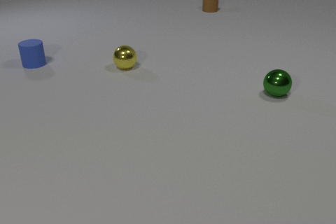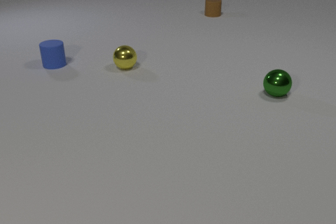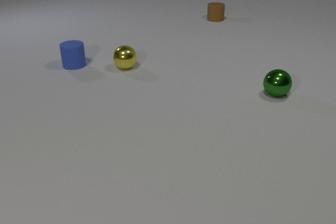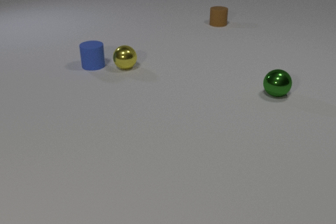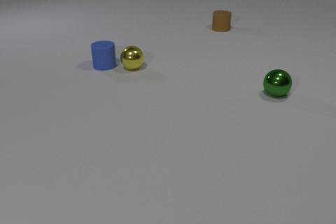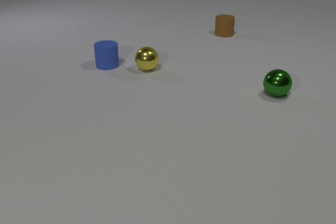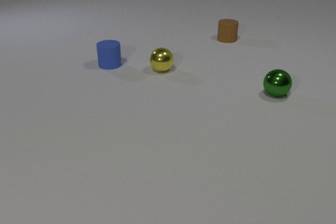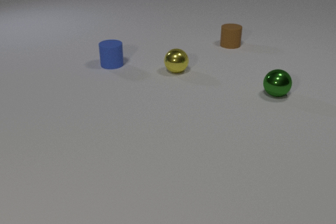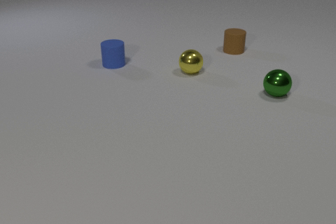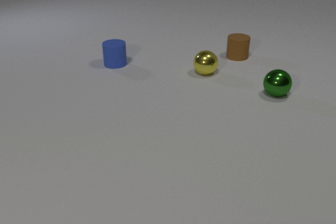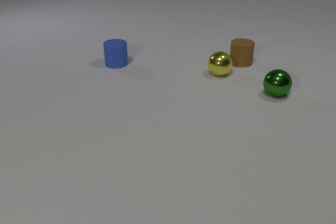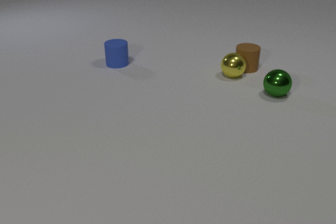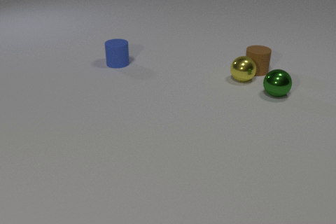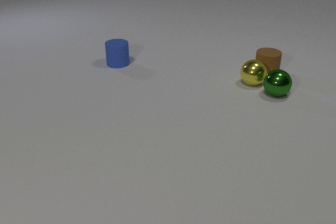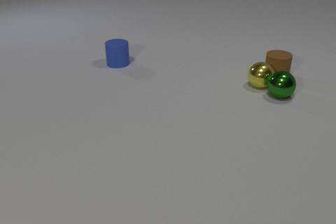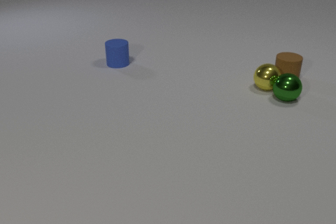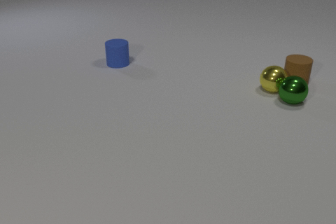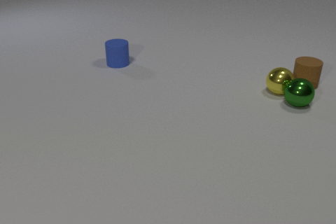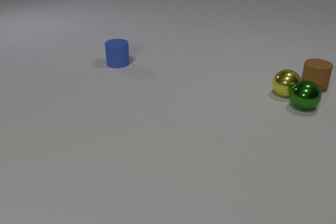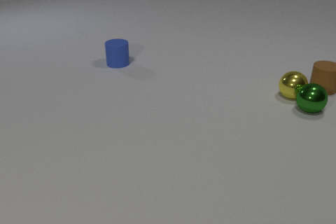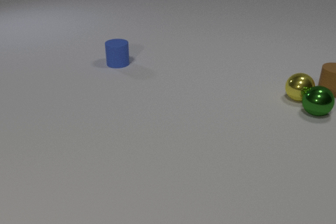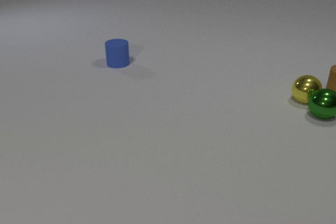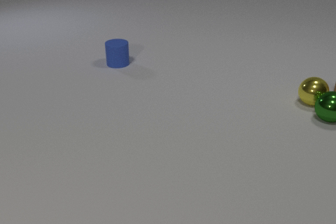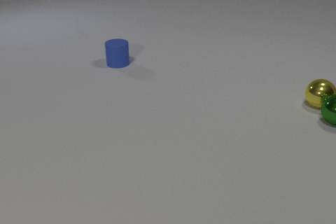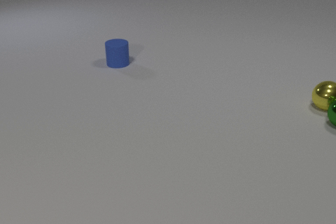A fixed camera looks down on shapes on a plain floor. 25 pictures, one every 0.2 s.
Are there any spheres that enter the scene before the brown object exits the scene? no.
What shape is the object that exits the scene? cylinder.
How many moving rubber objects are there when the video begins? 2.
0.0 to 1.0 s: The blue rubber cylinder slides to the right. The yellow metal sphere rolls to the right. The brown rubber cylinder slides toward the camera. The blue rubber cylinder and the yellow metal sphere collide.
1.0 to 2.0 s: The blue rubber cylinder slides to the right. The yellow metal sphere rolls to the right. The brown rubber cylinder slides toward the camera.
2.0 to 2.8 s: The yellow metal sphere rolls to the right and toward the camera. The brown rubber cylinder slides to the right and toward the camera. The yellow metal sphere and the brown rubber cylinder collide. The yellow metal sphere and the green metal sphere collide.
2.8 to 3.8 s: The yellow metal sphere rolls to the right and toward the camera. The brown rubber cylinder slides to the right. The green metal sphere rolls to the right and toward the camera.
3.8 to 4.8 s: The yellow metal sphere rolls to the right. The brown rubber cylinder slides to the right, leaves at the right edge. The green metal sphere rolls to the right and toward the camera.
